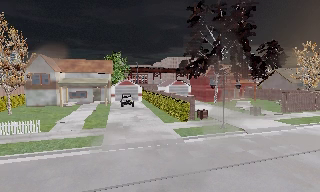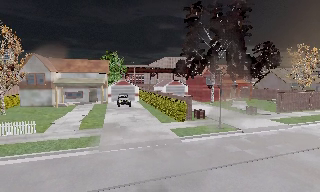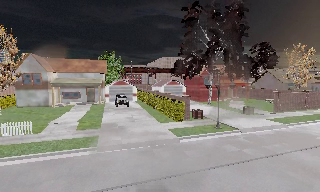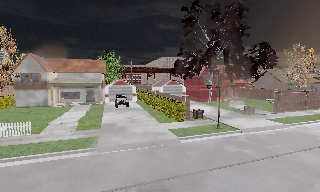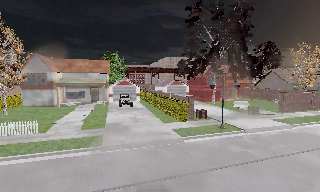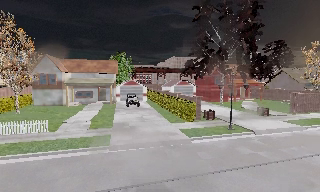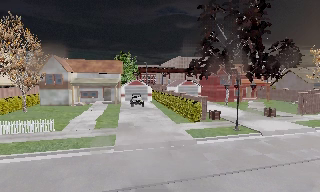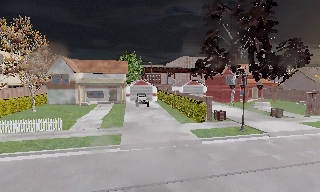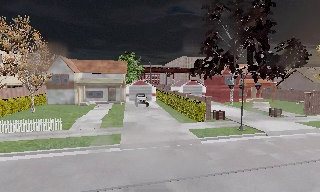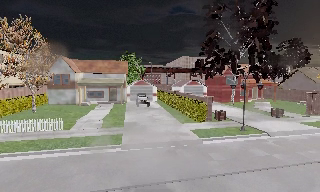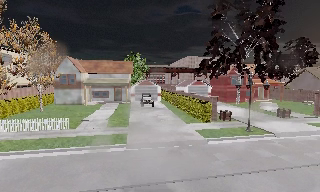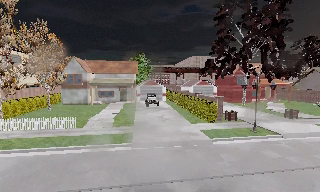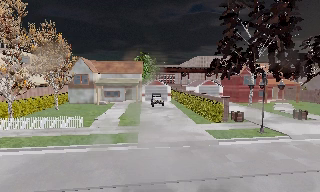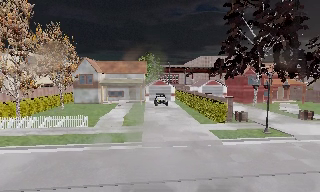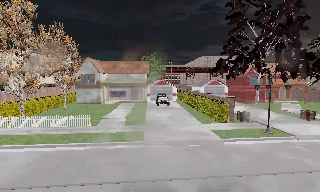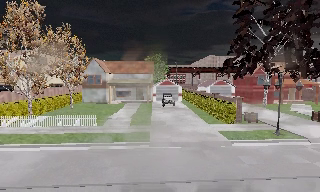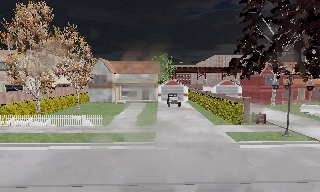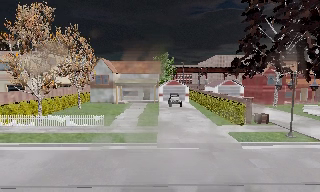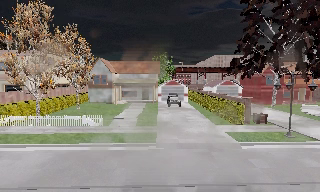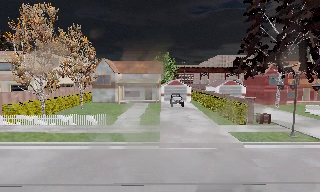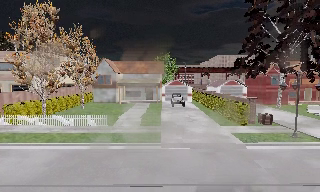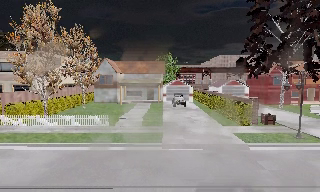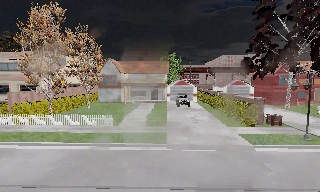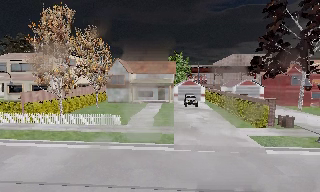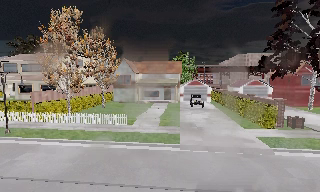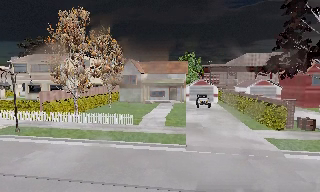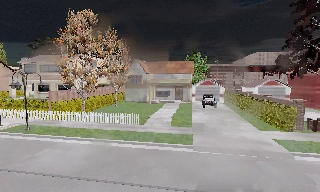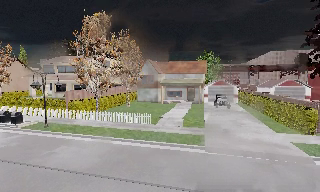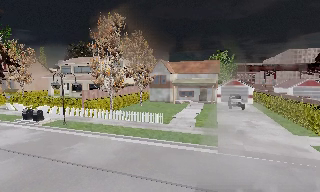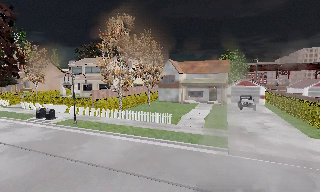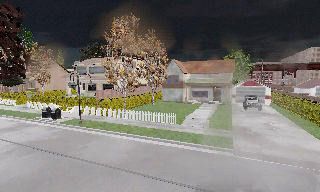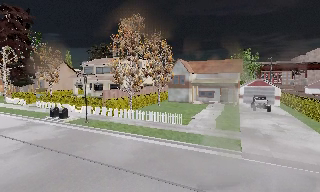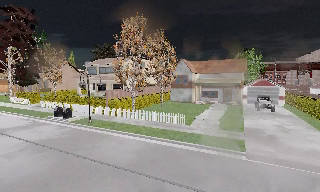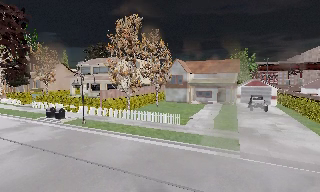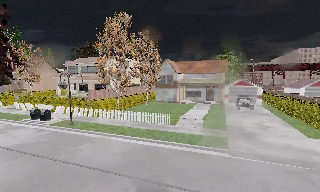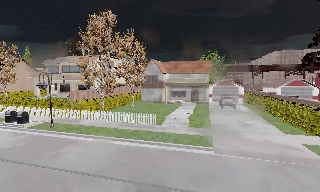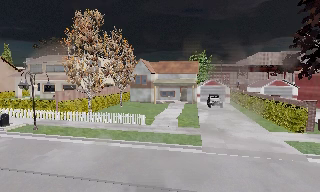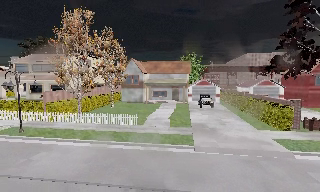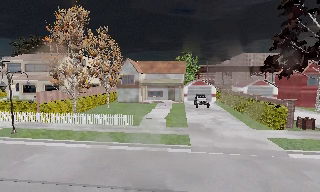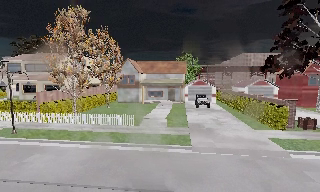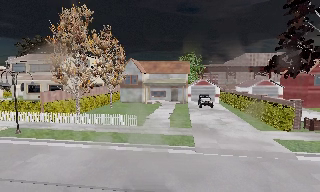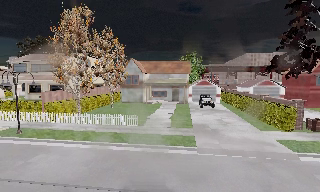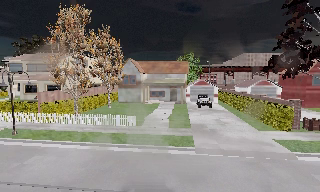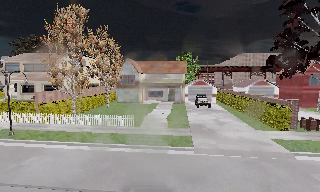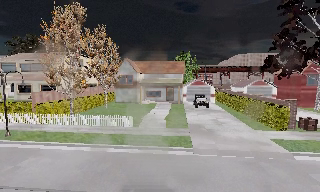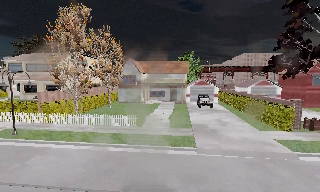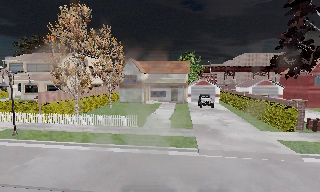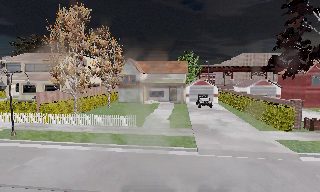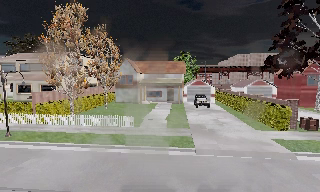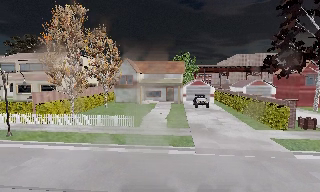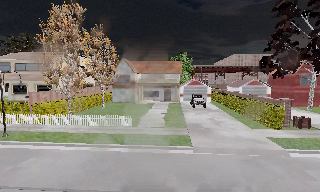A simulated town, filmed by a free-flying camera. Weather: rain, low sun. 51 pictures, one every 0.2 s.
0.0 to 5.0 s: The scene slides to the right, as the camera pans about 25 degrees to its left. It travels to its left, about 1 m, so close, fixed things drift to the right.
5.0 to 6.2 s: The camera swings to its left by about 15 degrees, and the scene slides to the right.
6.2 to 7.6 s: The camera swings to its right by about 20 degrees, and the scene slides to the left.
7.6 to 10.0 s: The camera shifts only a little, or ends up much as it began.
The film runs backward here.
